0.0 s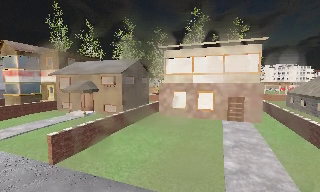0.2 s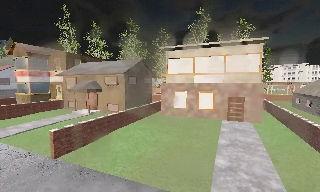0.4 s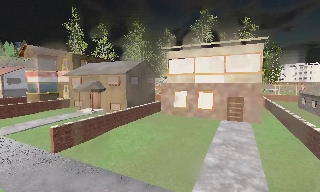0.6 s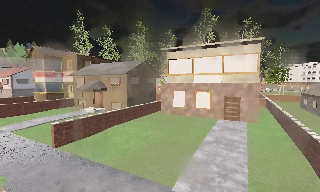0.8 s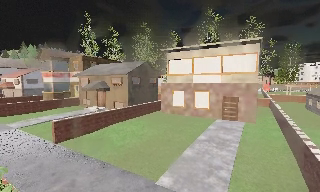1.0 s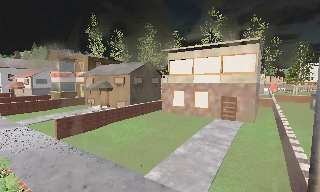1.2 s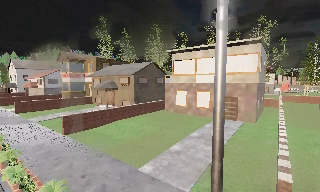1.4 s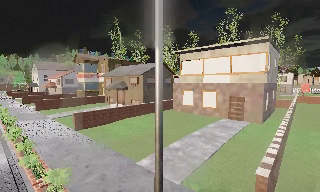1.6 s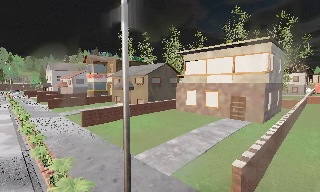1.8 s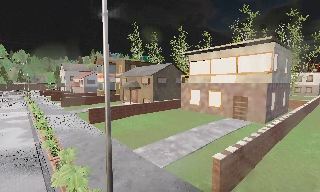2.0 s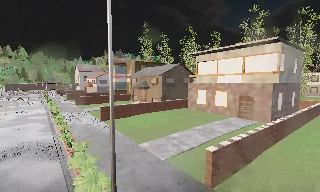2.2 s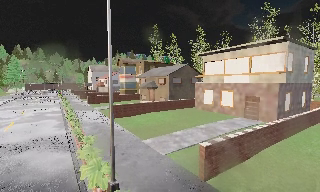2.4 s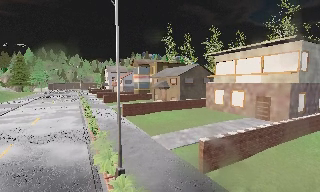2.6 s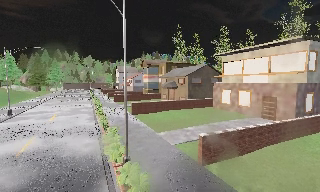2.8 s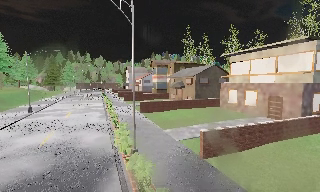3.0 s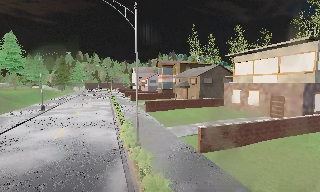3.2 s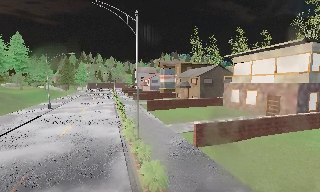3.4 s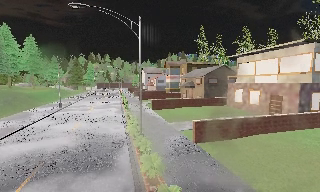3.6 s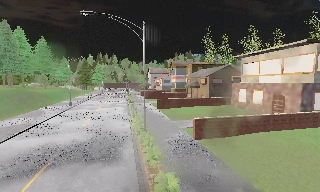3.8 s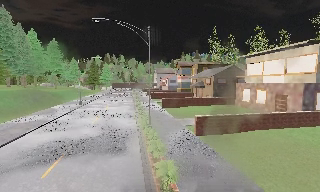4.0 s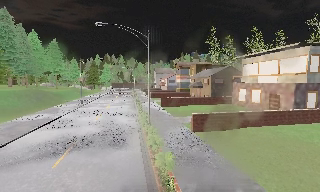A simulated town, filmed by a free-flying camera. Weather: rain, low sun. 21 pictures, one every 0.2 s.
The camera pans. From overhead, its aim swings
counterclockwise.
0.0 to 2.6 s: The camera pans to its left, which is counterclockwise from overhead, by about 45 degrees. It travels to its right and backward, about 11 m.
2.6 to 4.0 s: The camera pans to its left, which is counterclockwise from overhead, by about 15 degrees. It travels backward, about 6 m, so what stands in front gets smaller.
The film runs backward here.
